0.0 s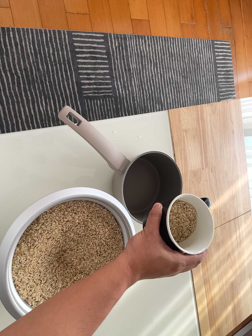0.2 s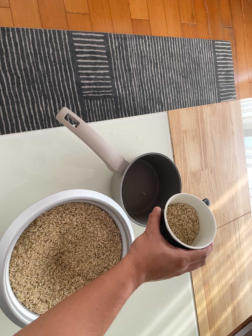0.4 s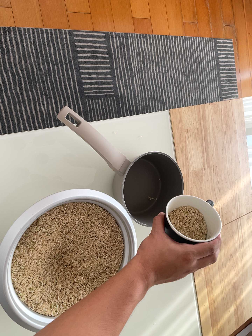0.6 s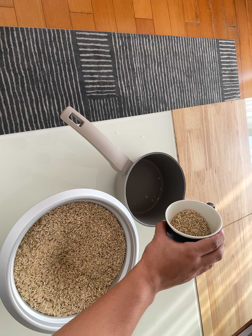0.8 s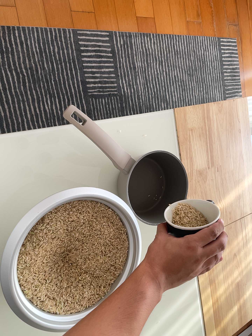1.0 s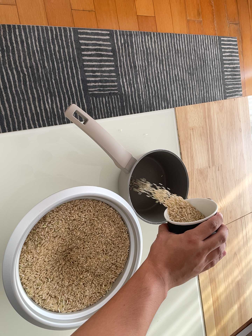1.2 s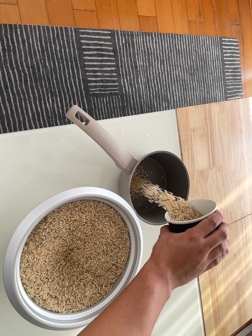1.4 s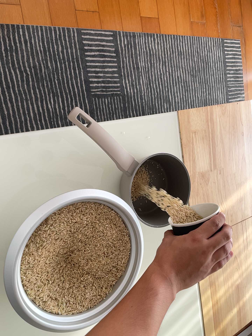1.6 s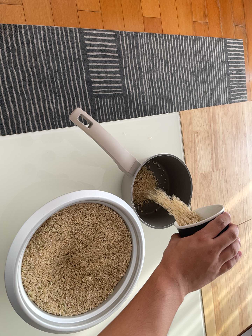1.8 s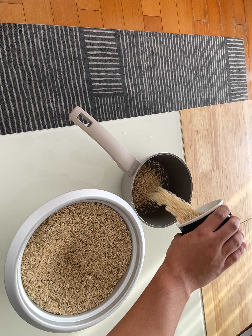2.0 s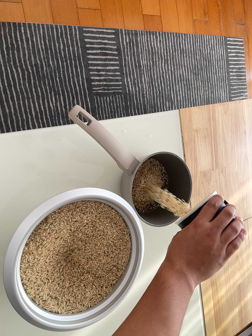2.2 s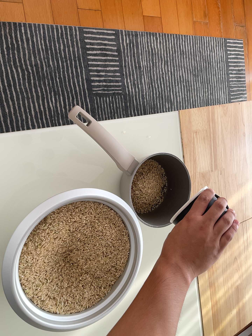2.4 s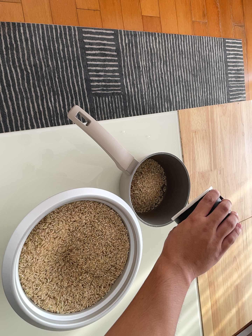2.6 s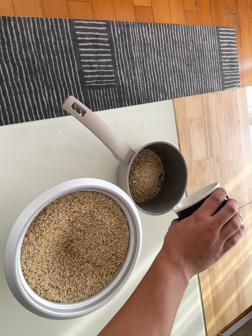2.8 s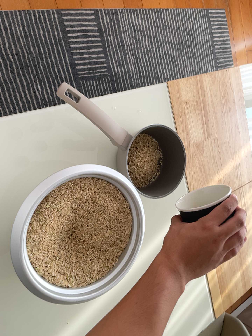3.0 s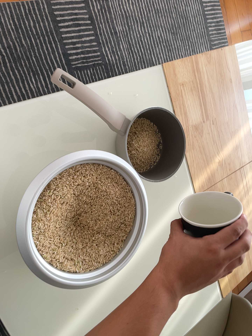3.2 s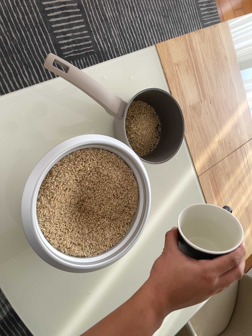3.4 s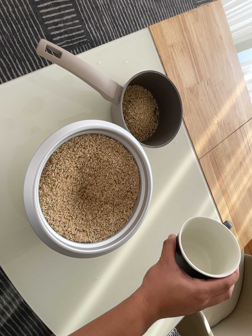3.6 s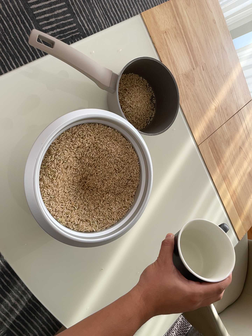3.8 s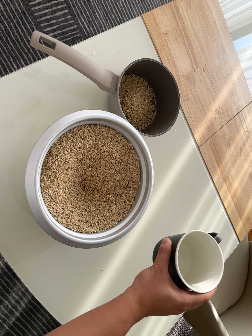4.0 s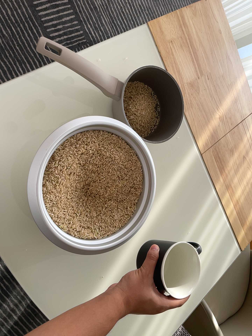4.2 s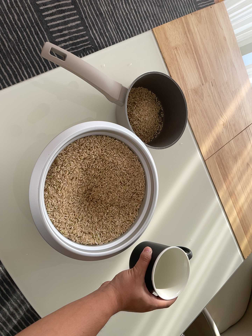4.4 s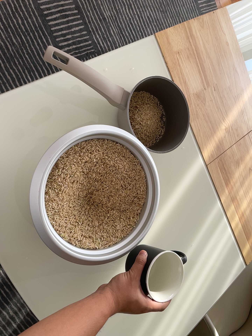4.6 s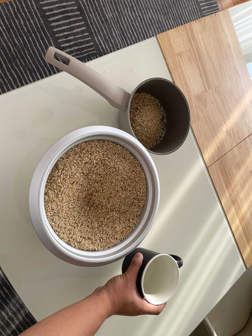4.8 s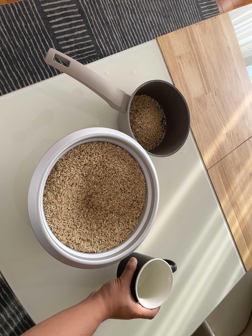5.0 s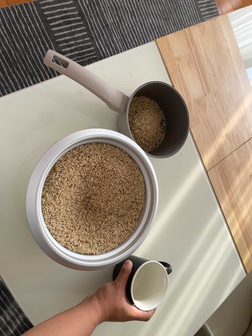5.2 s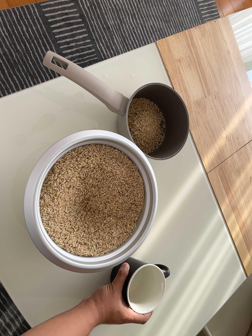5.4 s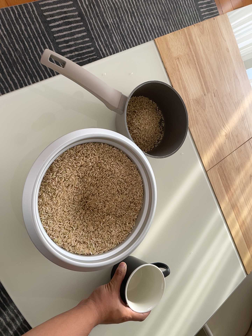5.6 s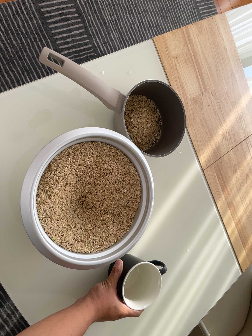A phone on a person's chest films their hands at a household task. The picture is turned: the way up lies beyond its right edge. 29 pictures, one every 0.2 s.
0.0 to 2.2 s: The camera keeps its place and its aim.
2.2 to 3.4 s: The camera travels toward the bottom of its view, about 7 cm, so close, fixed things drift upward. Its aim tips toward the bottom of its view by about 10 degrees, and the scene shifts upward. It rolls about its line of sight by about 15 degrees, and the scene rotates counterclockwise.
3.4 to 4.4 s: The camera shifts only a little, or ends up much as it began.
4.4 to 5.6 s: The camera keeps its place and its aim.
The film runs forward here.
